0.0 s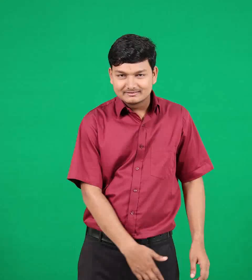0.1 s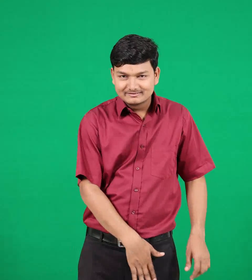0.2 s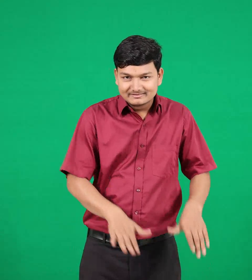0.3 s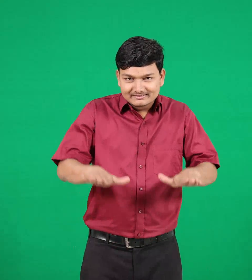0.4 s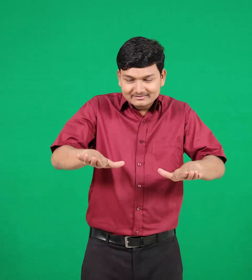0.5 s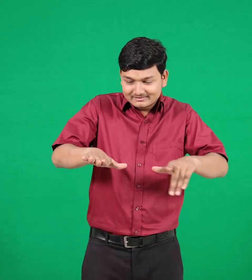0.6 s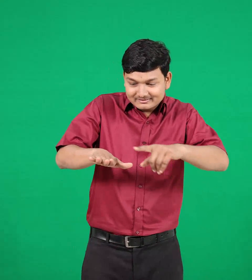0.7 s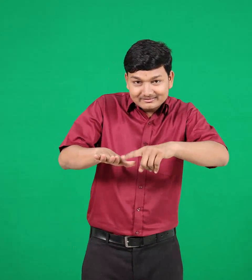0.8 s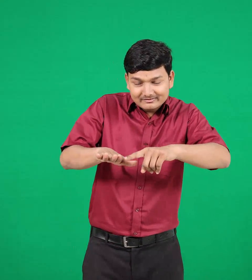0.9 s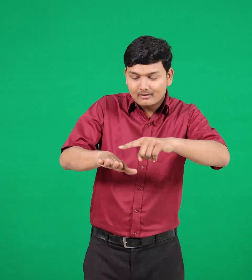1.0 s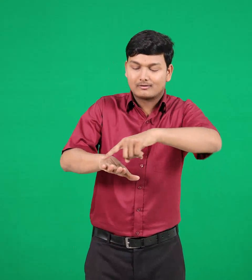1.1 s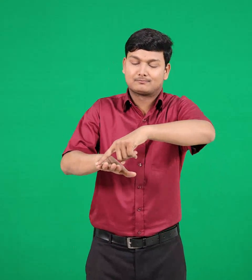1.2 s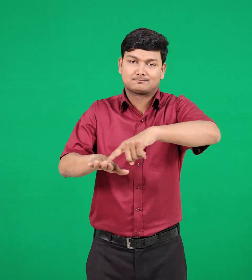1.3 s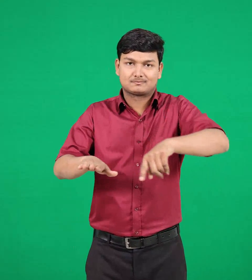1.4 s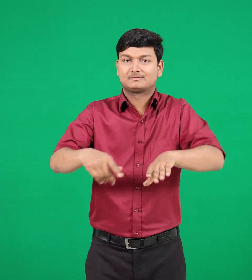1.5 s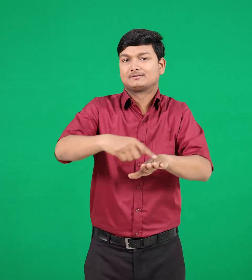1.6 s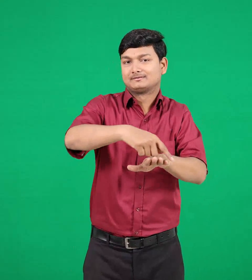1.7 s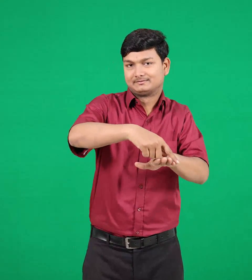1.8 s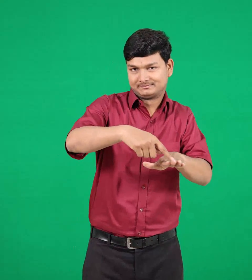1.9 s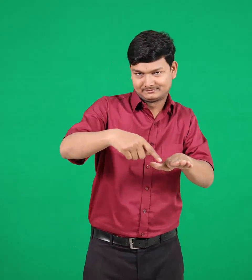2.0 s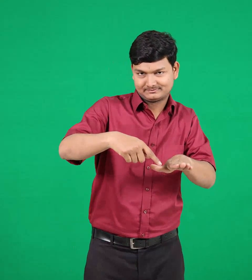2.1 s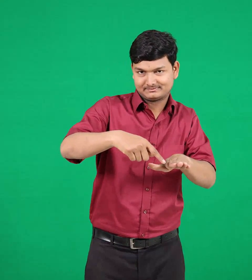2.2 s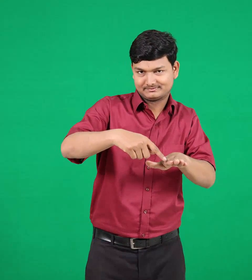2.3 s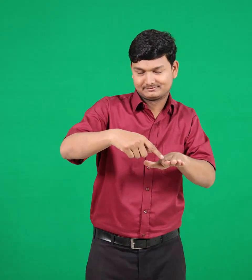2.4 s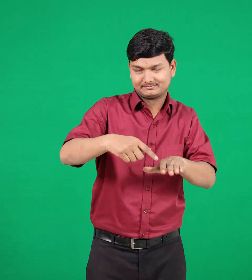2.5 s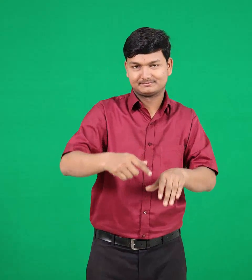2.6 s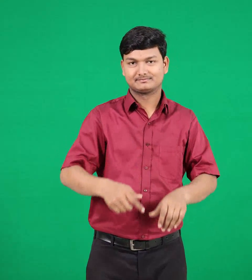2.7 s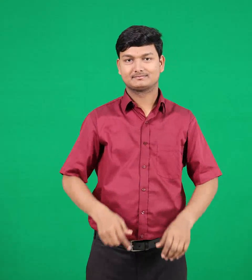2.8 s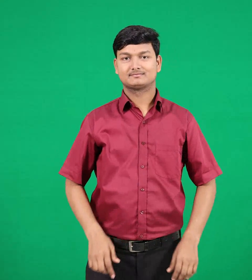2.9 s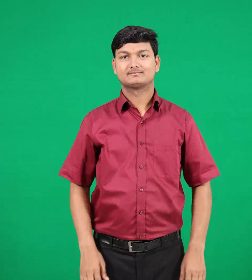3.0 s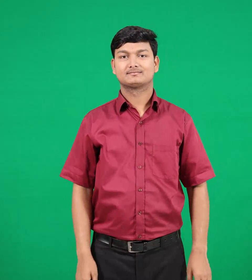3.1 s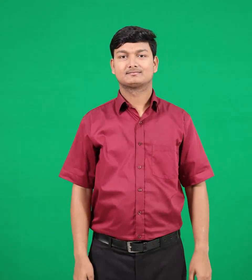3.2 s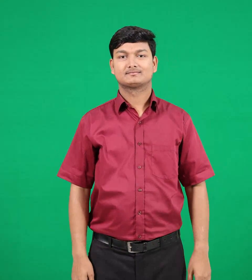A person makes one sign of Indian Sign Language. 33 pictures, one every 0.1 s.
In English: toes
